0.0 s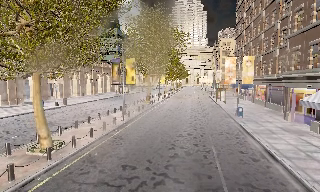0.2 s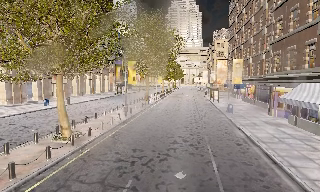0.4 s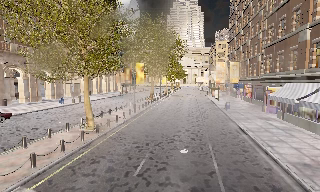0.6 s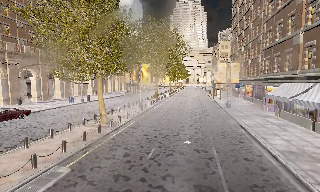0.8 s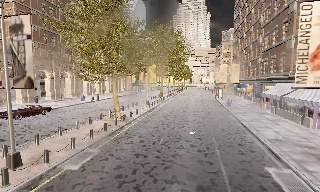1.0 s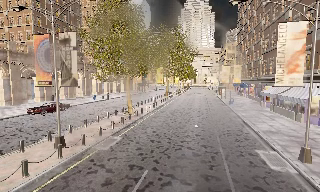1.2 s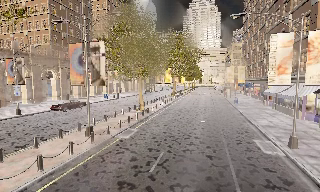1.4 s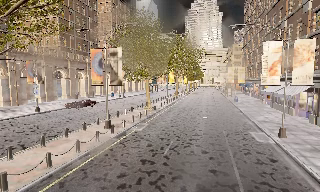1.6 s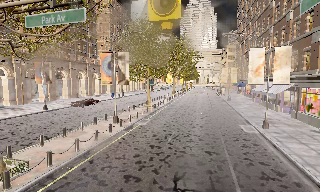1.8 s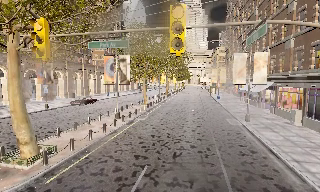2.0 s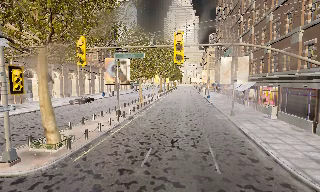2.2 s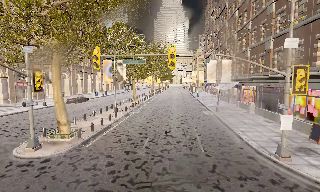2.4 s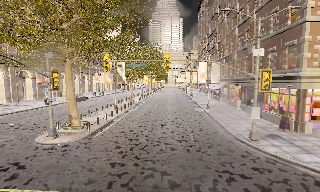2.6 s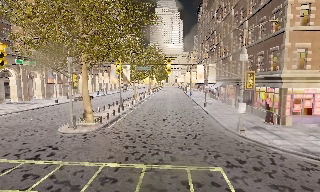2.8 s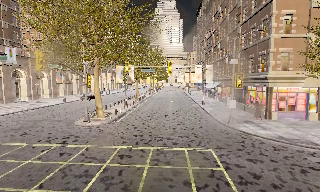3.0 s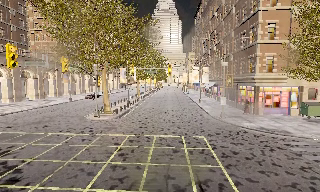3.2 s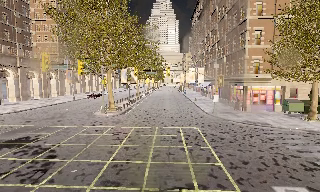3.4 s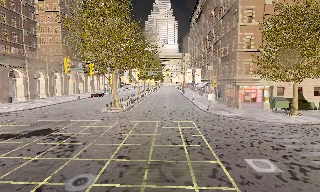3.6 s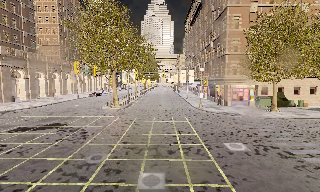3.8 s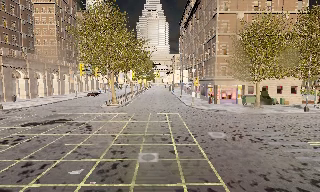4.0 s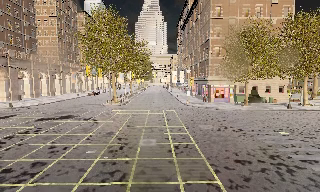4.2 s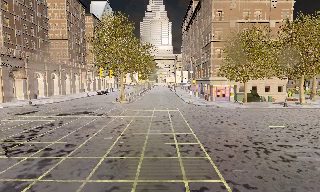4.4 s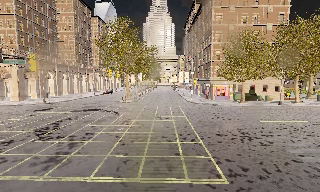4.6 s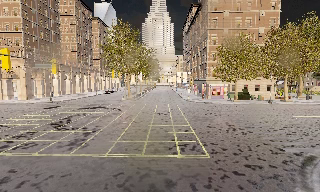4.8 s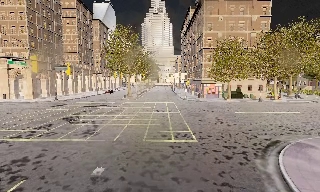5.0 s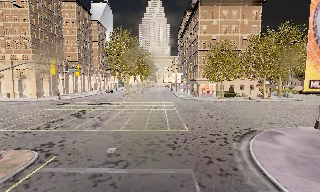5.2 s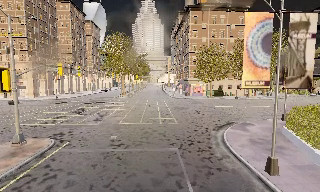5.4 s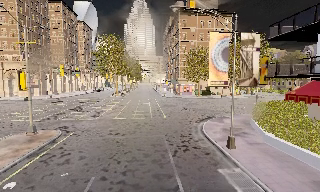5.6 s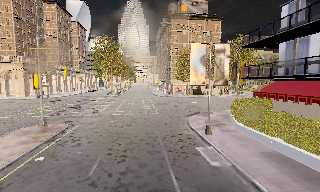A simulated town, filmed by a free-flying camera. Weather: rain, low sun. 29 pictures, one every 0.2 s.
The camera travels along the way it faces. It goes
backward.
0.0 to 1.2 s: The camera travels backward, about 12 m, so what stands in front gets smaller.
1.2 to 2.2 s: The camera pans to its right, which is clockwise from overhead, by about 10 degrees. It travels backward, about 10 m, so what stands in front gets smaller.
2.2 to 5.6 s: The camera pans to its right, which is clockwise from overhead, by about 15 degrees. It travels backward, about 35 m, so what stands in front gets smaller.
The film runs backward here.
